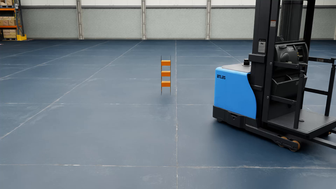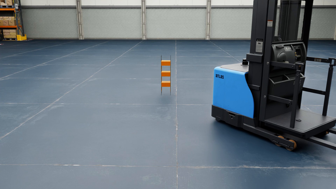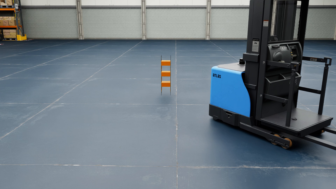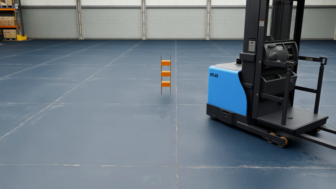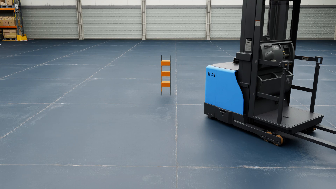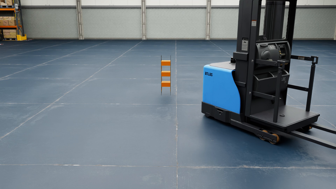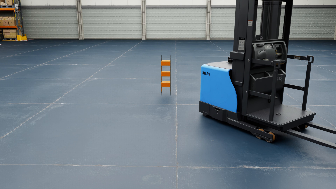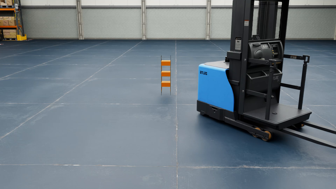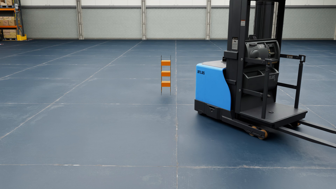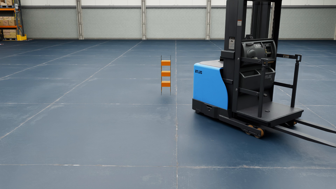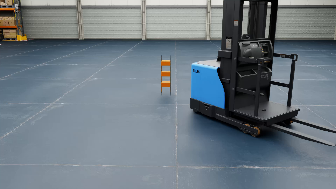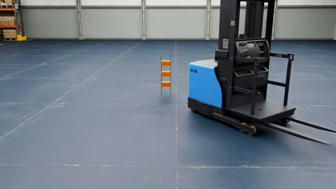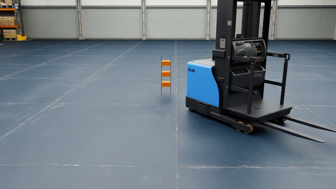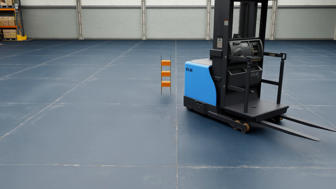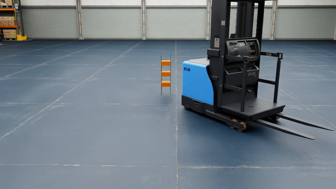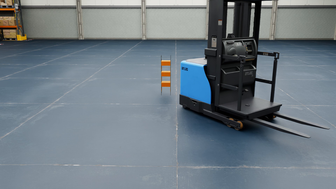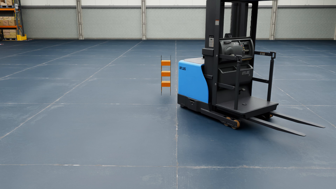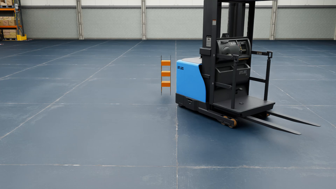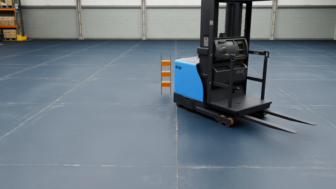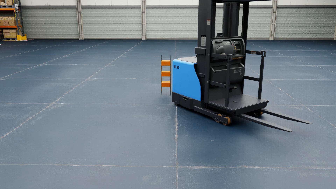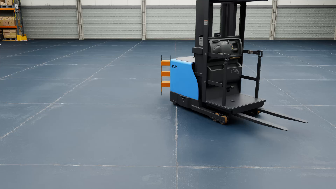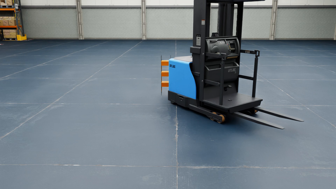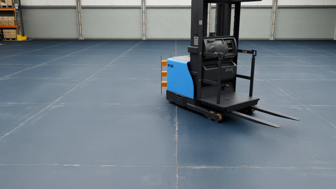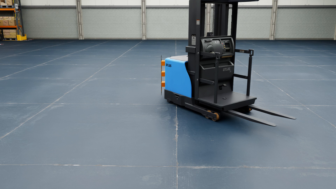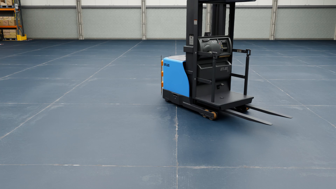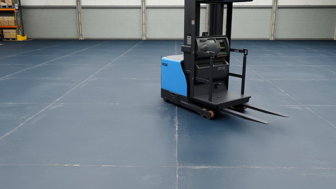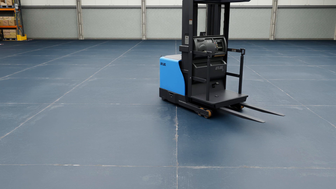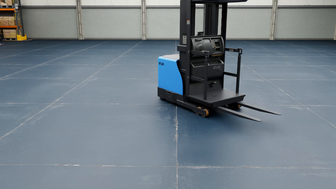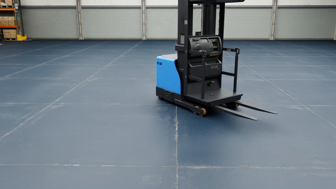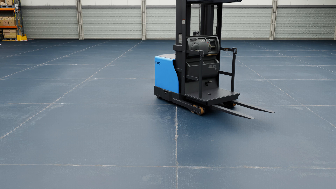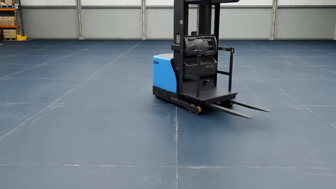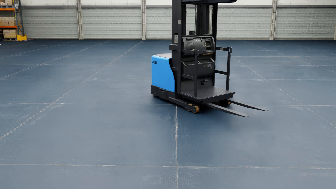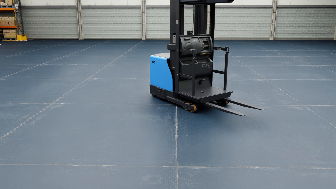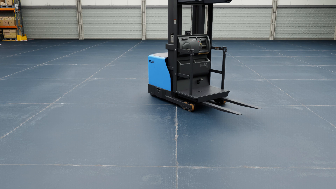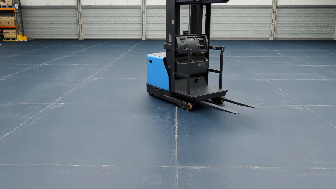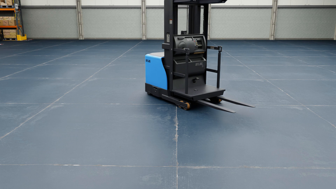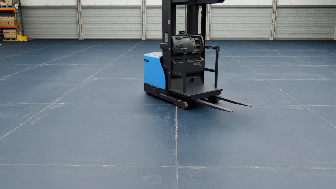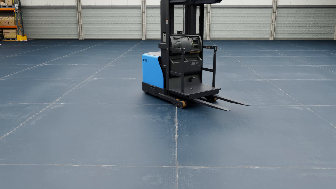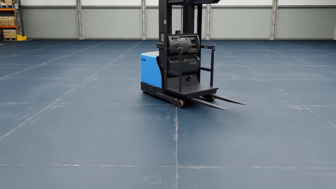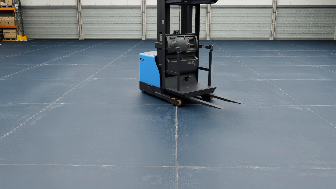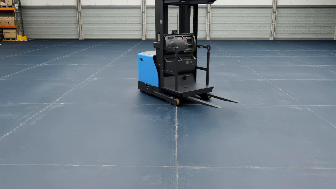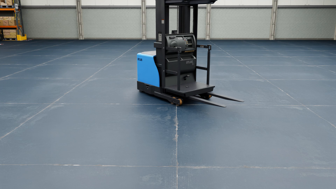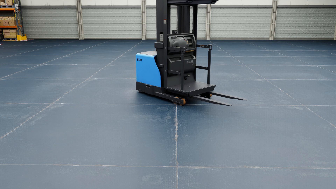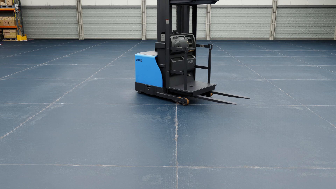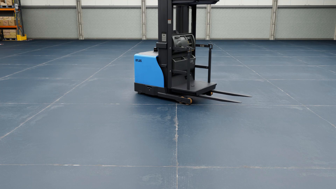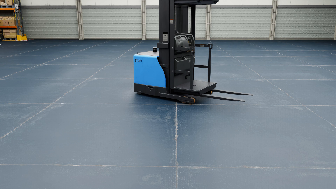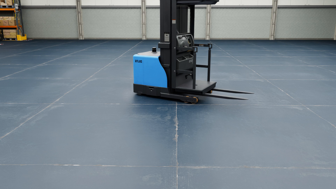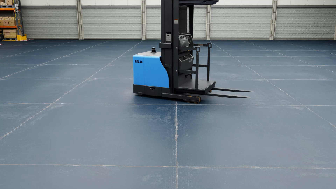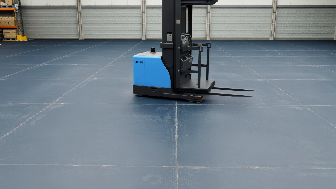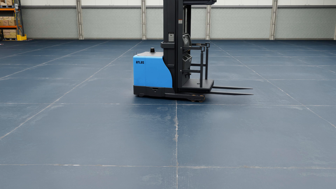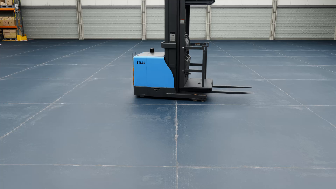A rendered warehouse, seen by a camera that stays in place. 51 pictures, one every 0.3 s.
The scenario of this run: A forklift runs into an object in its way.
